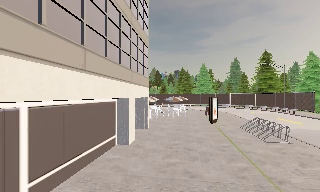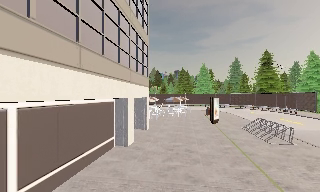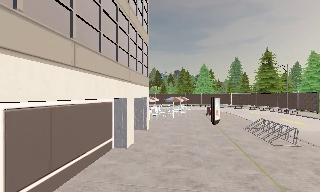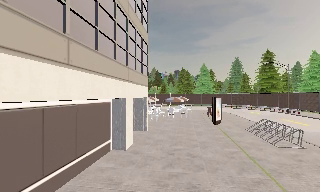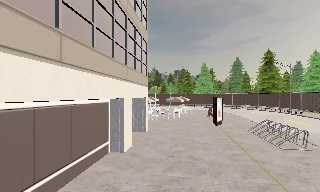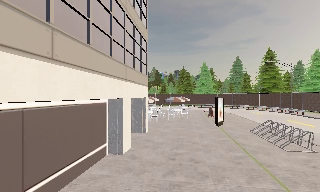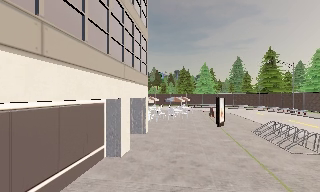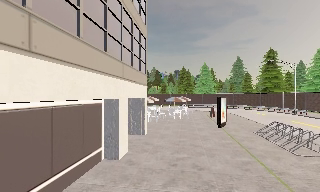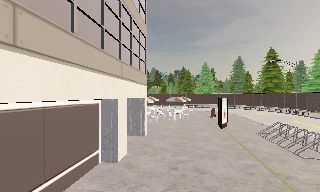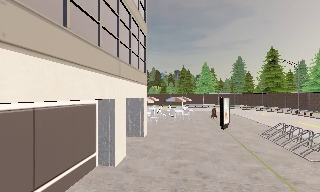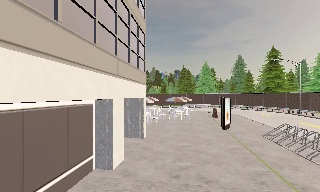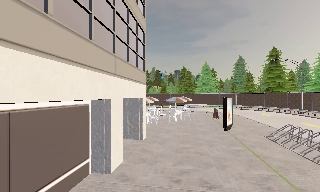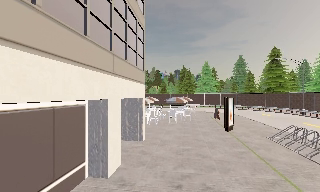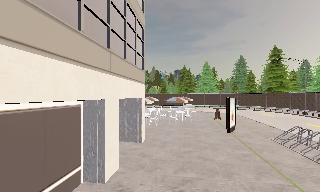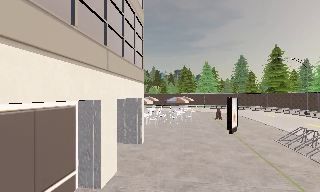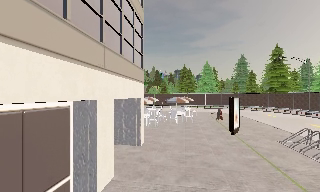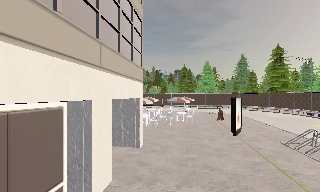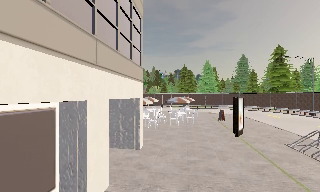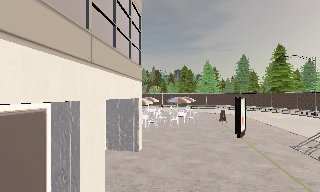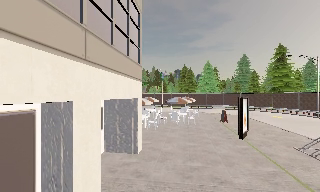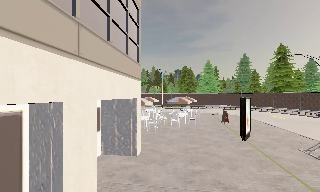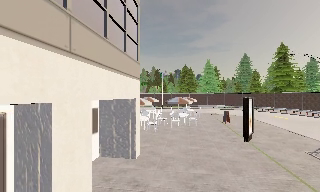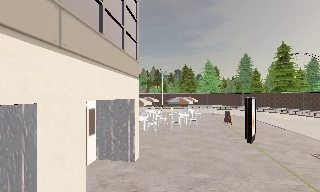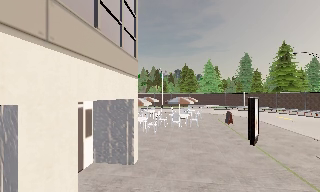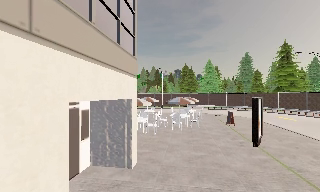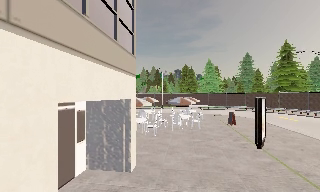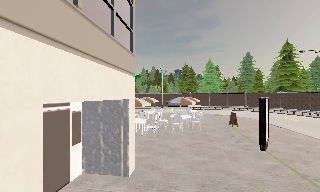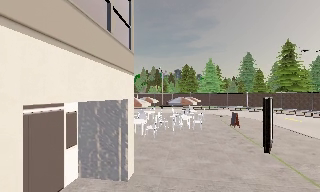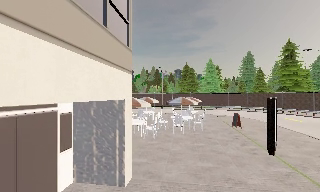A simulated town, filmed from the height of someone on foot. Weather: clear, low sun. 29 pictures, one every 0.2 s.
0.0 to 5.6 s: The camera travels forward, about 8 m, so what stands in front looms larger.
The film runs forward here.
